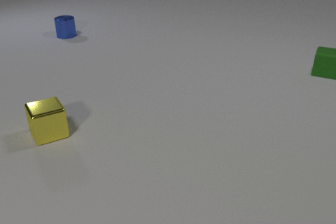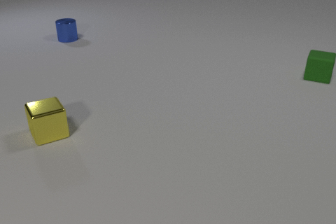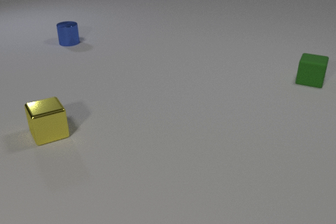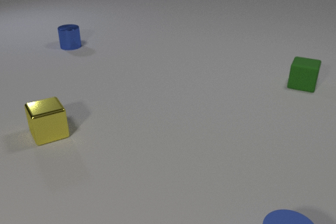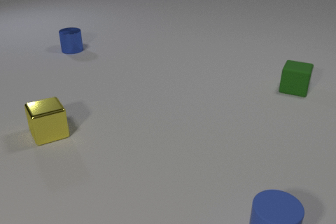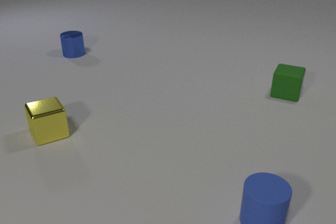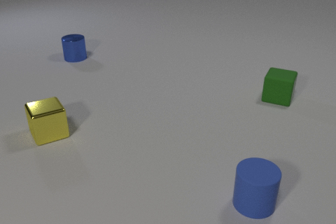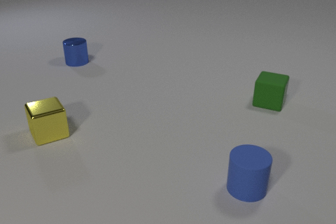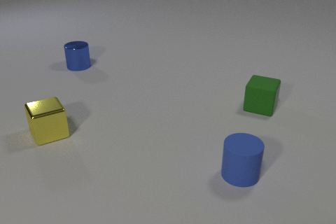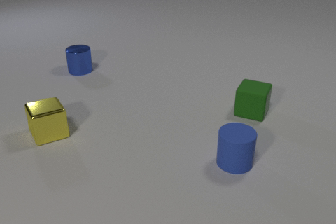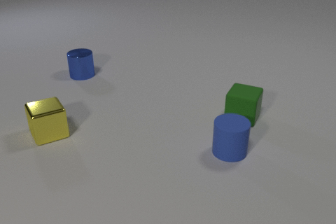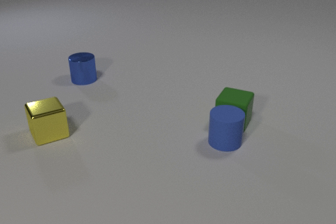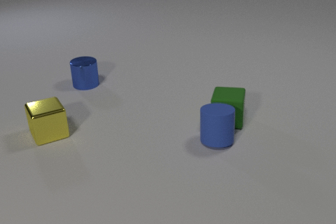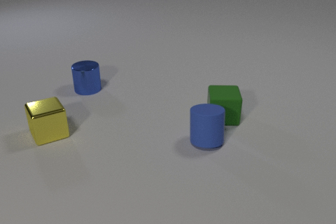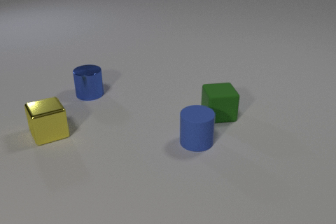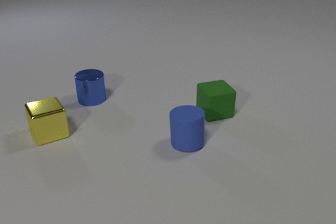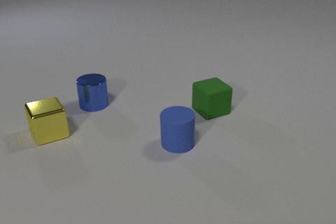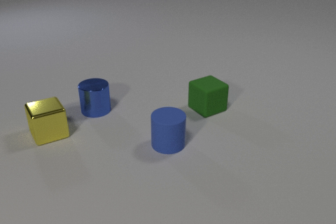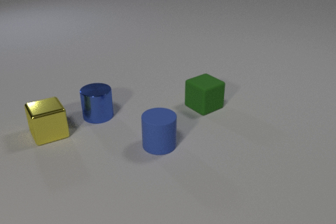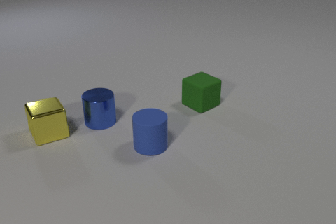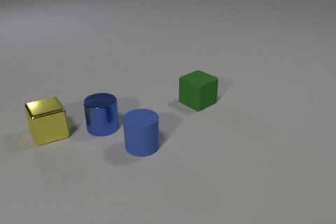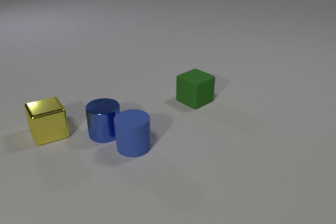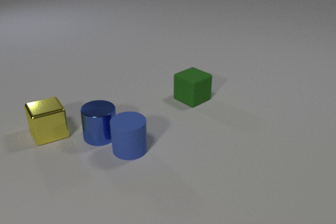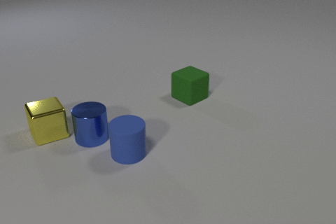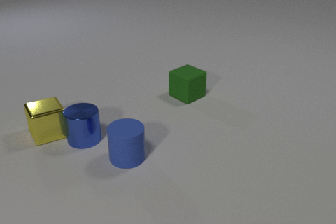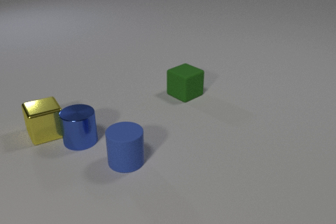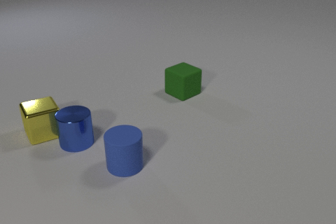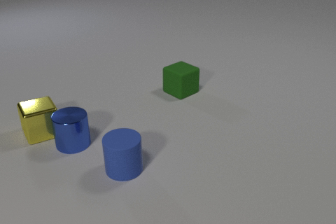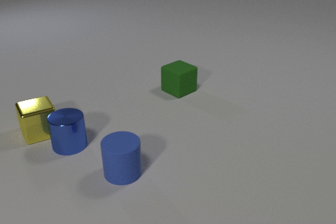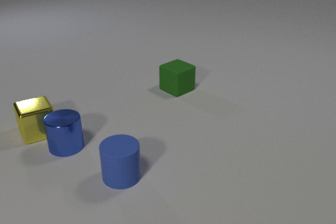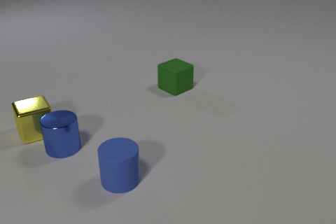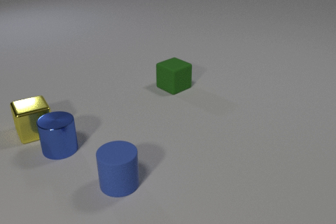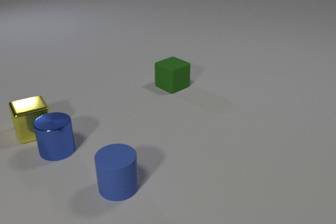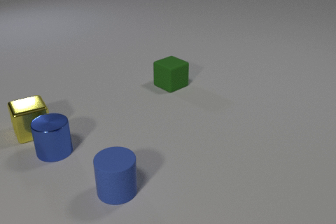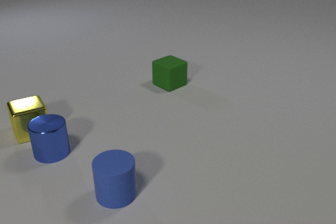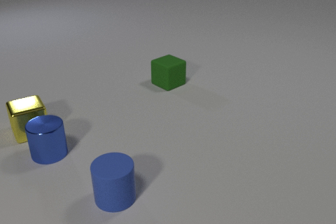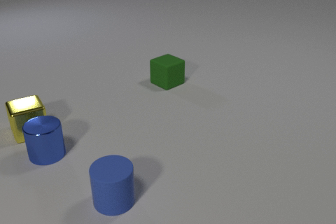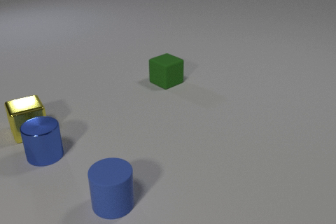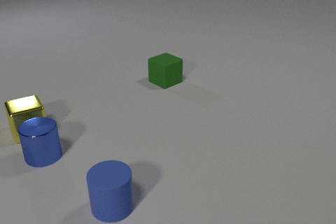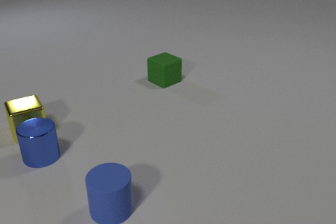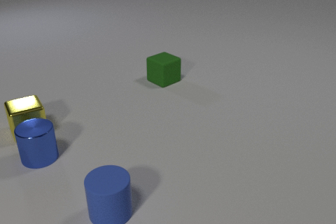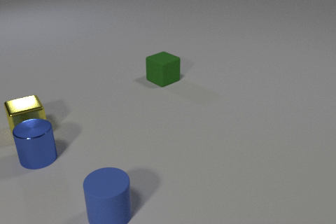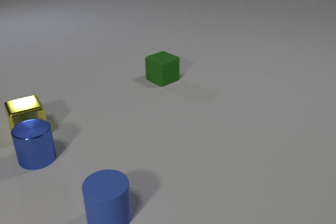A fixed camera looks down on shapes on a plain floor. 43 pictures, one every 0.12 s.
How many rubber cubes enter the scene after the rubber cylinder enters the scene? 0.
What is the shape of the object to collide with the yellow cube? cylinder.
What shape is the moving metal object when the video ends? cylinder.
0.00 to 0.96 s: The blue rubber cylinder comes in at the bottom edge, slides away from the camera and to the left. The green rubber cube slides toward the camera and to the left. The blue metal cylinder slides toward the camera.
0.96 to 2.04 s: The blue rubber cylinder slides to the left and away from the camera. The green rubber cube slides to the left, spins counterclockwise seen from above by about 60 degrees, its near face sliding to the right. The blue metal cylinder slides toward the camera. The blue rubber cylinder and the green rubber cube collide.
2.04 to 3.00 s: The blue rubber cylinder slides to the left and toward the camera. The green rubber cube slides away from the camera and to the left. The blue metal cylinder slides toward the camera. The blue rubber cylinder and the blue metal cylinder collide. The blue metal cylinder and the yellow metal cube collide.
3.00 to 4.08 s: The blue rubber cylinder slides toward the camera. The green rubber cube slides away from the camera and to the left. The blue metal cylinder slides to the left and toward the camera. The yellow metal cube slides to the left and away from the camera.
4.08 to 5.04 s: The blue rubber cylinder slides toward the camera. The green rubber cube slides away from the camera and to the left. The blue metal cylinder slides to the left.
